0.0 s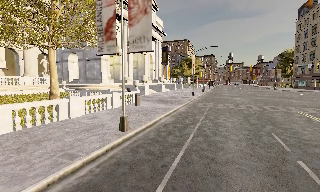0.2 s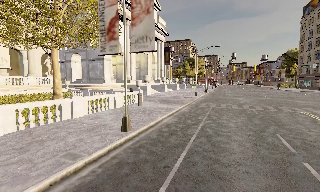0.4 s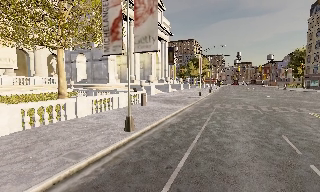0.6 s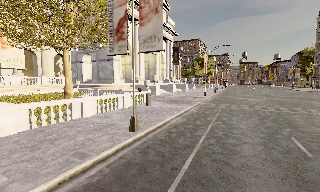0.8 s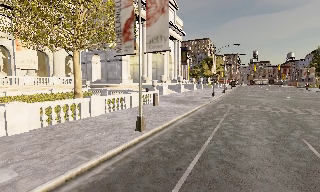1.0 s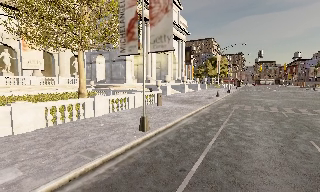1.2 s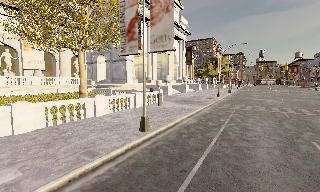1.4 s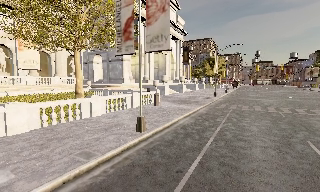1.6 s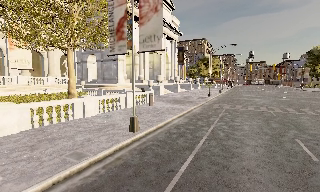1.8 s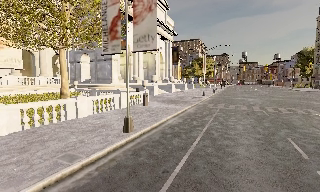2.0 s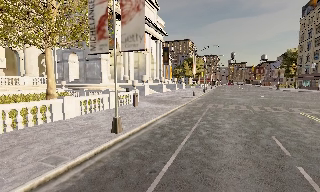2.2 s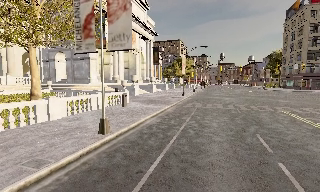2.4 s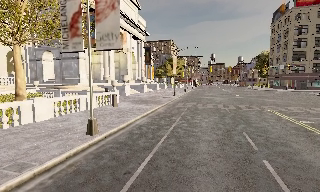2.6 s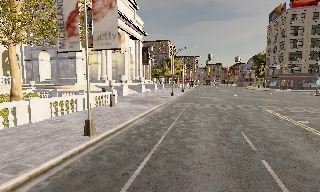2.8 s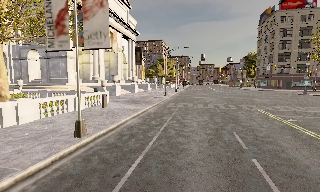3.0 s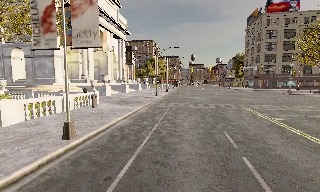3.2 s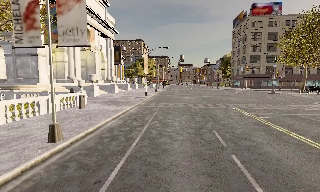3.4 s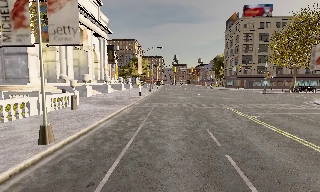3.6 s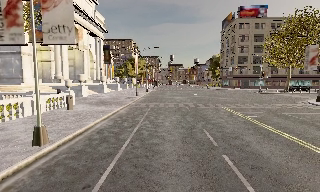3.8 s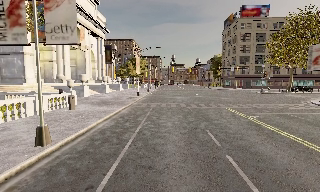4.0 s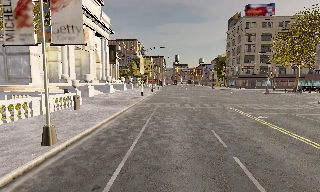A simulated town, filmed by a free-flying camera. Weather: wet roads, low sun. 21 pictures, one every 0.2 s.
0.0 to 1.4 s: The camera shifts only a little, or ends up much as it began.
1.4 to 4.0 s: The camera swings to its right by about 25 degrees, and the scene slides to the left.
The film runs backward here.
